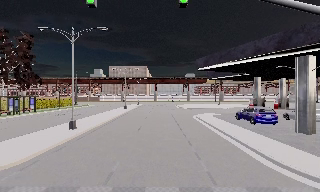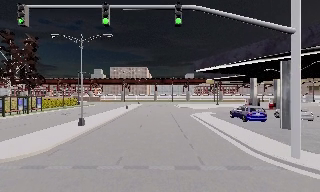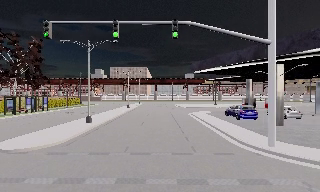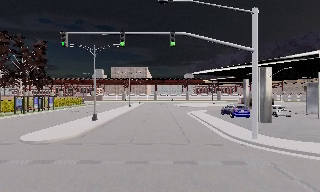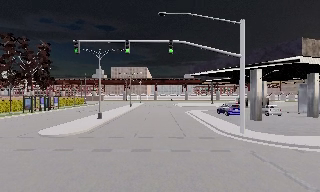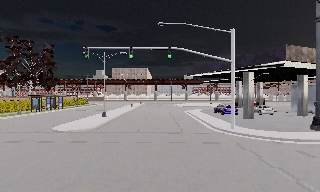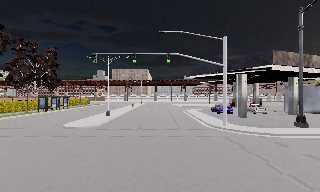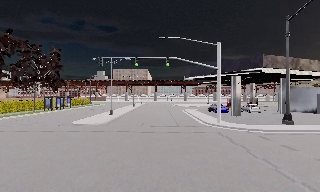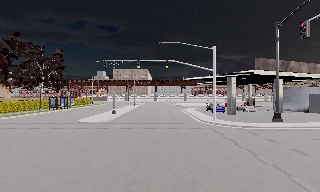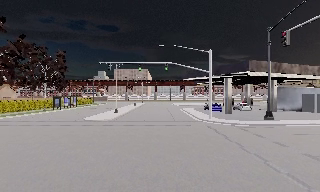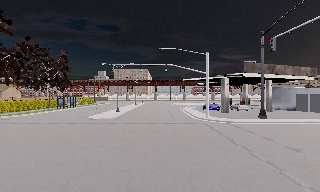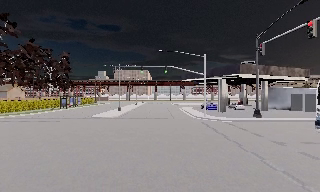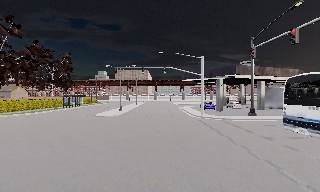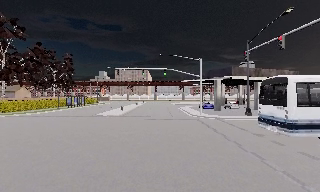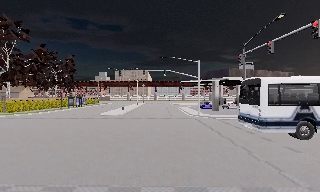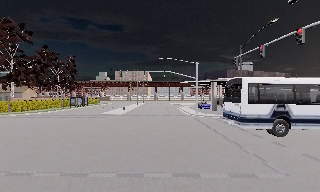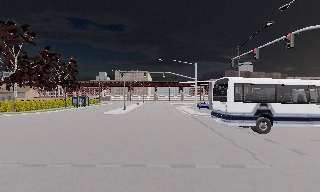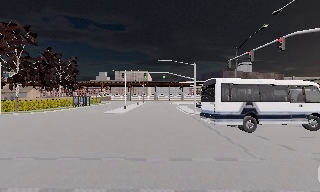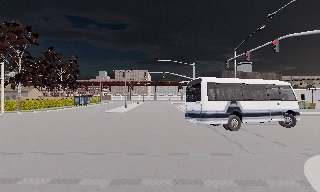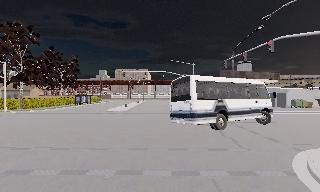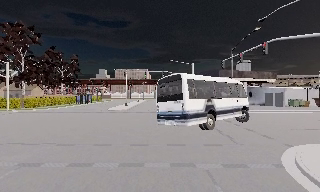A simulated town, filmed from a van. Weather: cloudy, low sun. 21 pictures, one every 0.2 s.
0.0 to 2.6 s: The camera travels backward, about 17 m, so what stands in front gets smaller.
2.6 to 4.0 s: The camera travels backward, about 5 m, so what stands in front gets smaller. It loses speed.
The film runs backward here.
